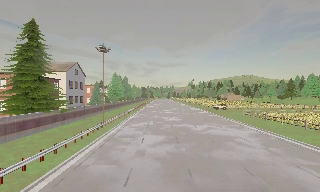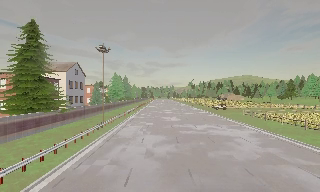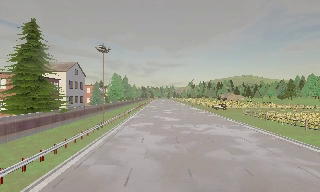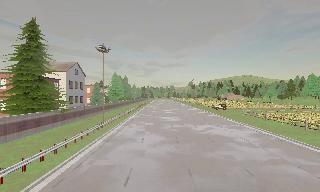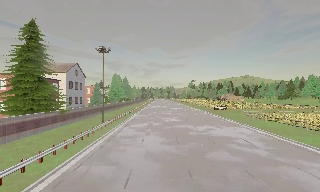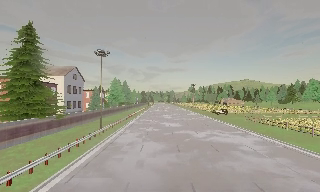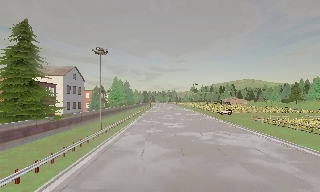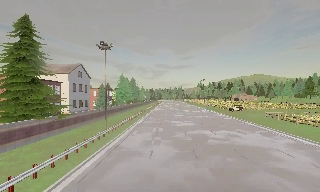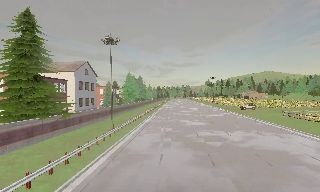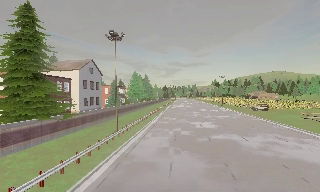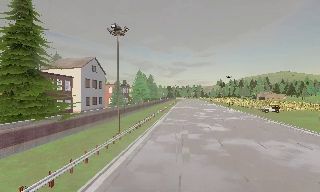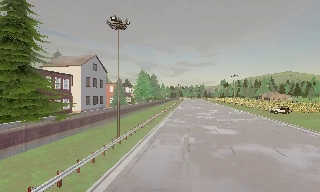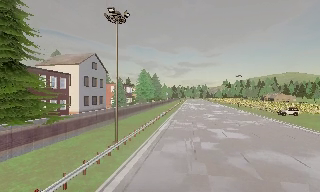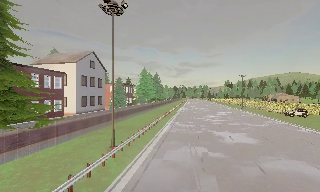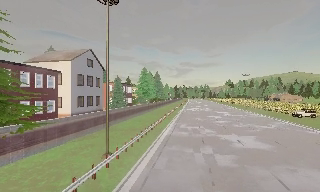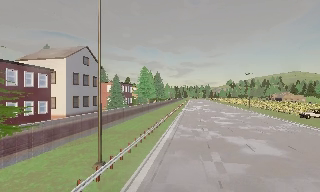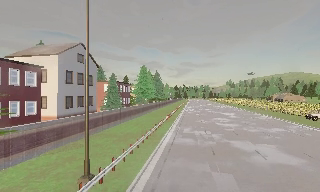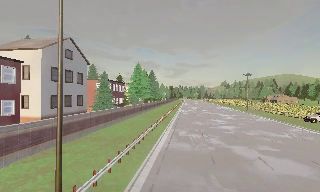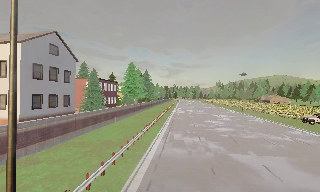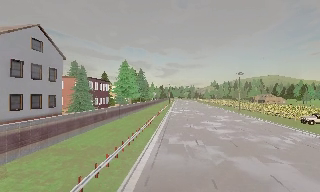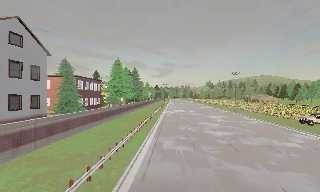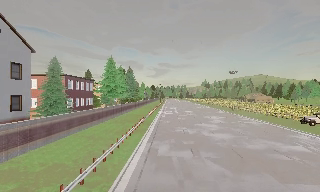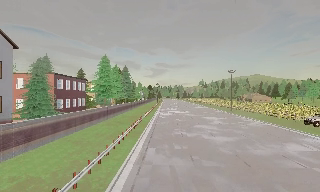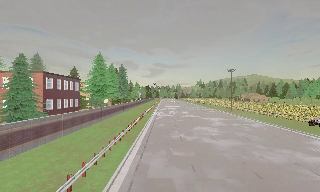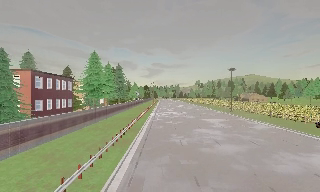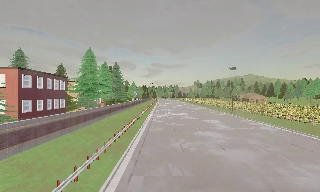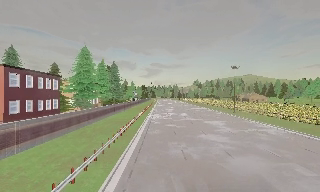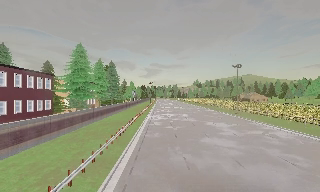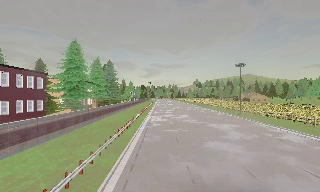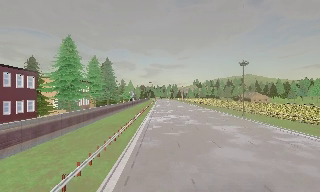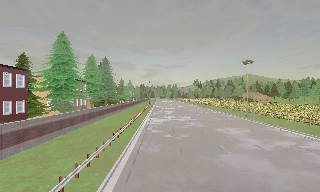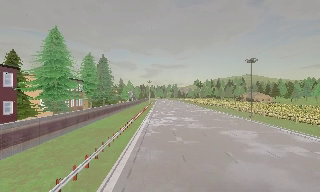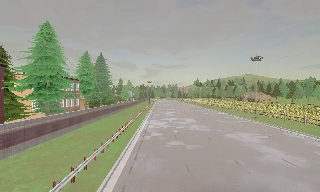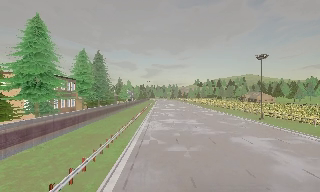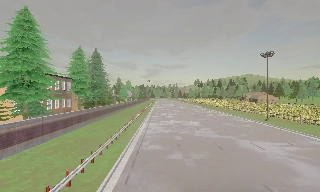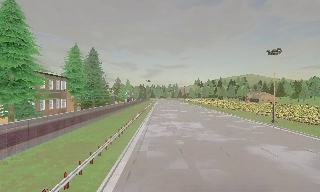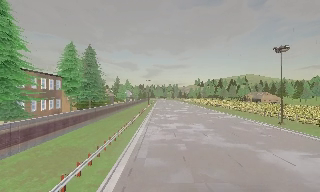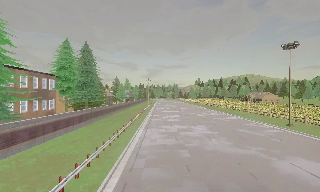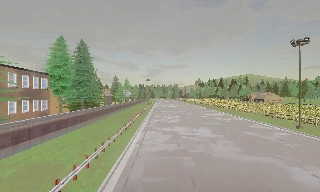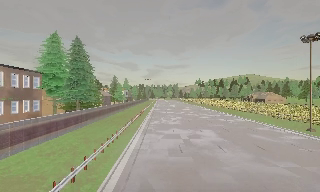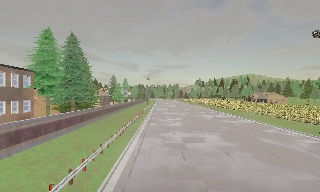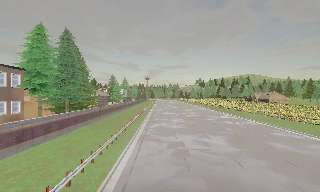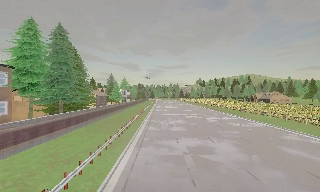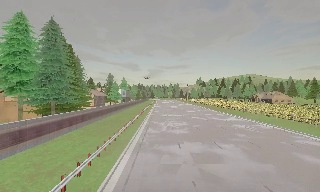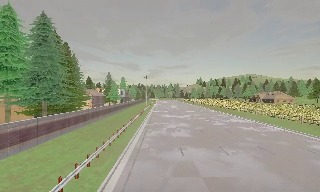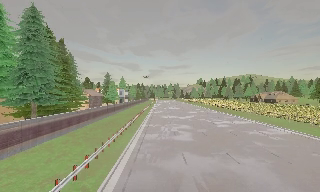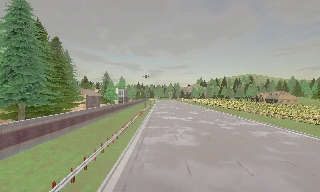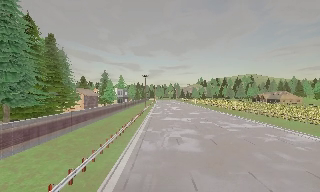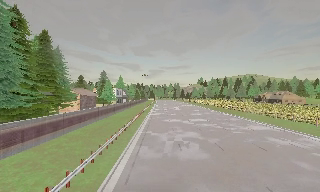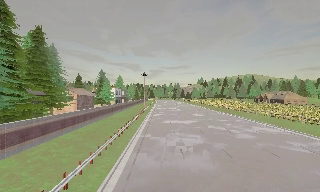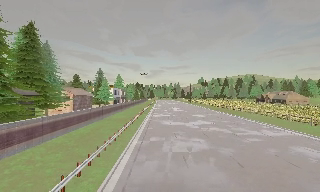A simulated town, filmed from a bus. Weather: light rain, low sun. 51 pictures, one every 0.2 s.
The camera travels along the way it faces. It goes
forward.
0.0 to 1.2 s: The camera travels forward, about 2 m, so what stands in front looms larger. It gains speed.
1.2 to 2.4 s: The scene slides to the right, as the camera pans about 10 degrees to its left. It travels forward, about 9 m, so what stands in front looms larger.
2.4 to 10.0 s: The camera swings to its right by about 10 degrees, and the scene slides to the left. It travels forward, about 60 m, so what stands in front looms larger.
The film runs forward here.
